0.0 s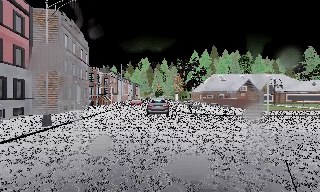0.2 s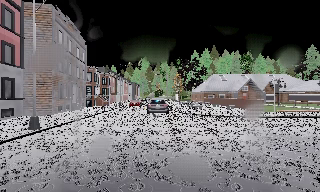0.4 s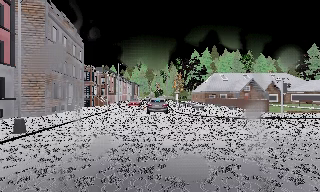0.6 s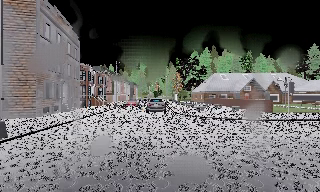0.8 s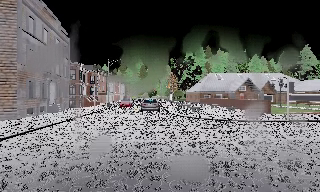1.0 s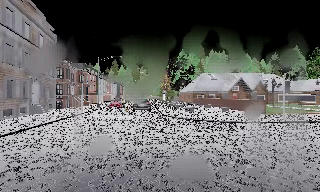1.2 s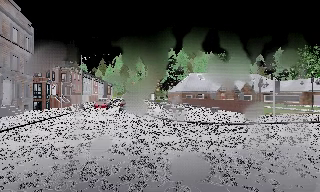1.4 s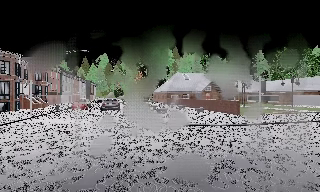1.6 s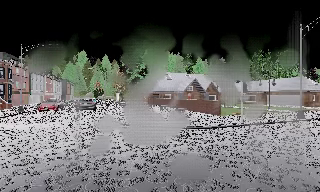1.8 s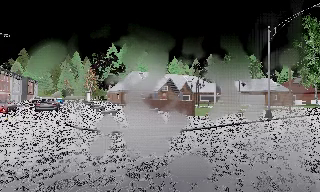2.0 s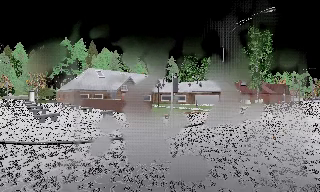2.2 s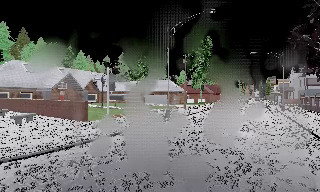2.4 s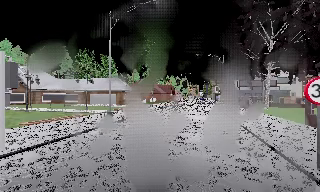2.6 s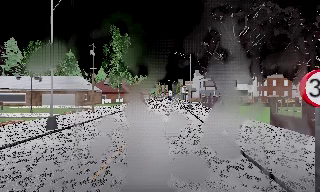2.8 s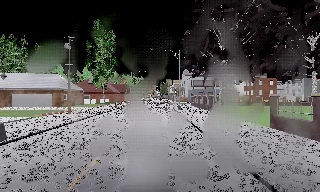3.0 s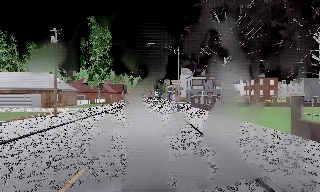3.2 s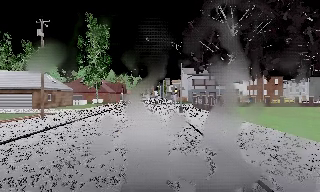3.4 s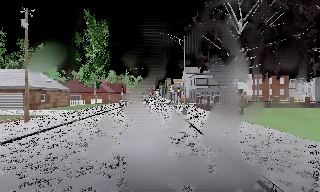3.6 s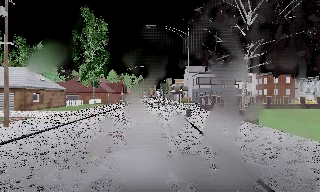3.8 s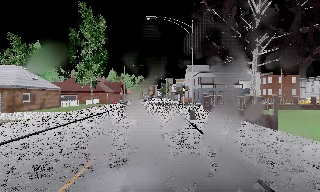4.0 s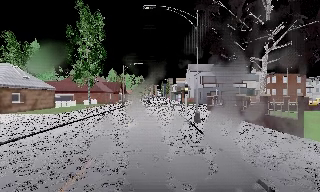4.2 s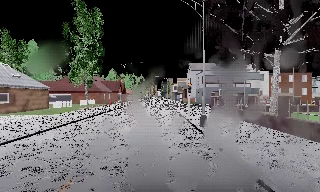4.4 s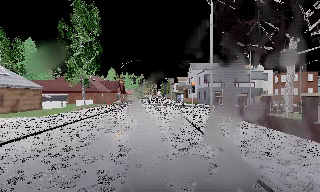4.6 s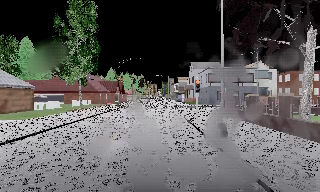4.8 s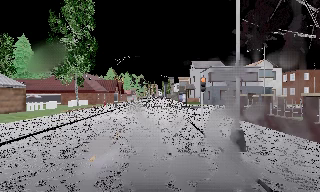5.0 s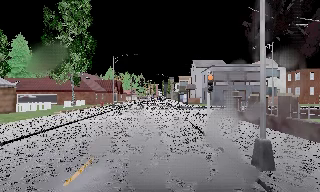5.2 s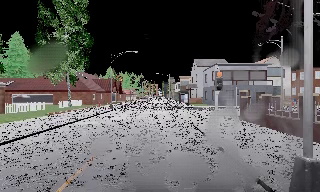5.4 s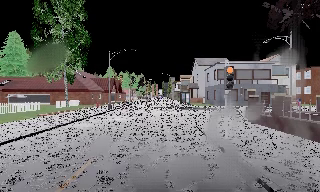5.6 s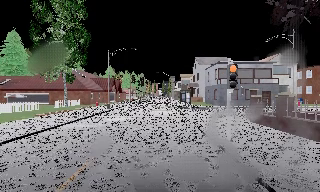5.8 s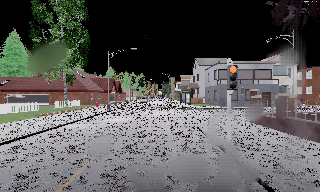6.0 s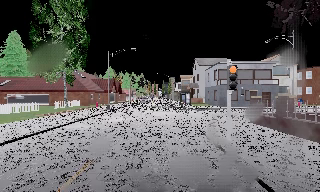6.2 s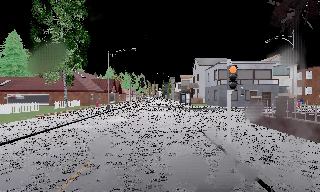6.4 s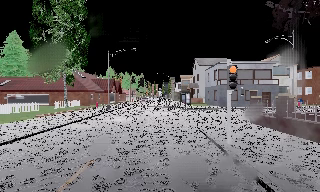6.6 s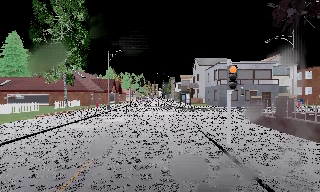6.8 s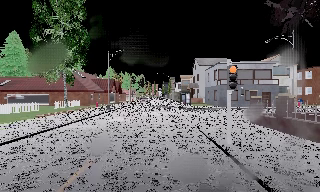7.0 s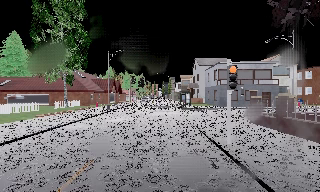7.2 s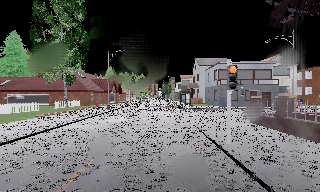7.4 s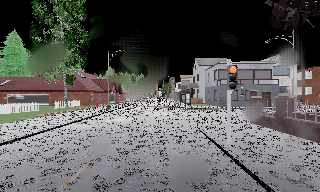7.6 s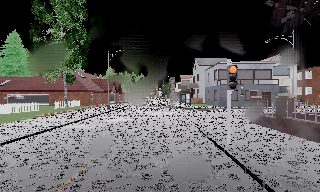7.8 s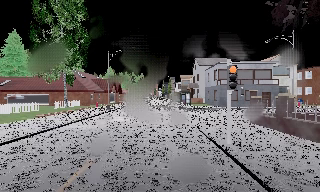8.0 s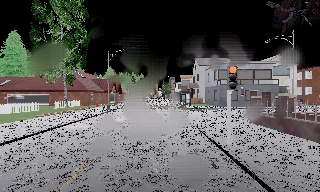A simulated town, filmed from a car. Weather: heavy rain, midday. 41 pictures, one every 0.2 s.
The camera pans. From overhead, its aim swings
clockwise.
The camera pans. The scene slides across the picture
to the left.
0.0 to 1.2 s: The camera travels forward, about 5 m, so what stands in front looms larger.
1.2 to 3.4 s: The scene slides to the left, as the camera pans about 80 degrees to its right. It travels forward, about 16 m.
3.4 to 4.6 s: The camera travels forward, about 9 m, so what stands in front looms larger.
4.6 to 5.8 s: The camera travels forward, about 5 m, so what stands in front looms larger. It loses speed.
5.8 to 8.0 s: The camera keeps its place and its aim.
The film runs forward here.
